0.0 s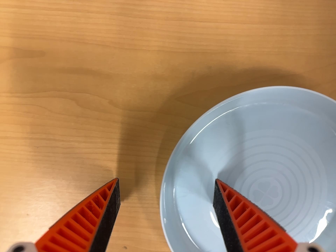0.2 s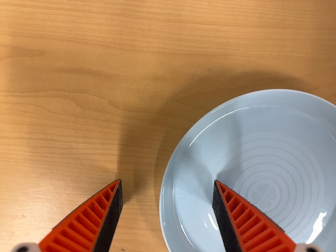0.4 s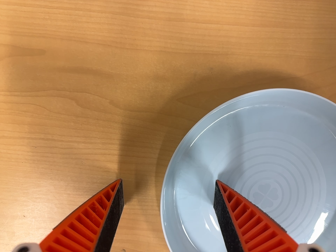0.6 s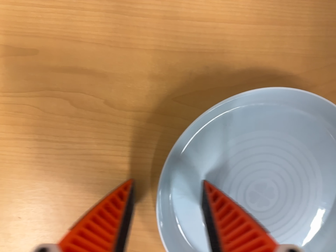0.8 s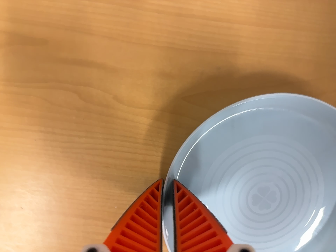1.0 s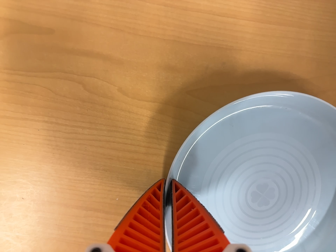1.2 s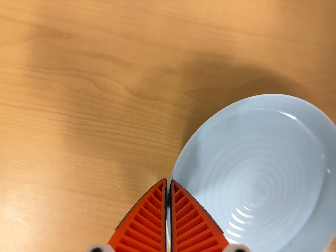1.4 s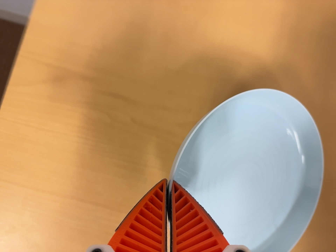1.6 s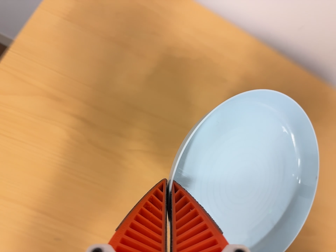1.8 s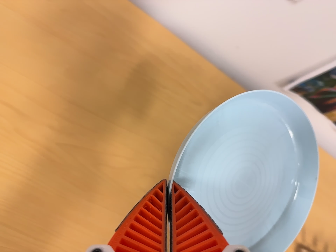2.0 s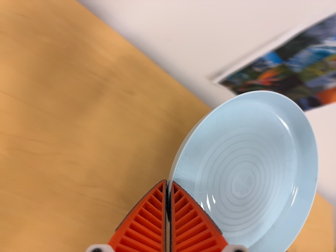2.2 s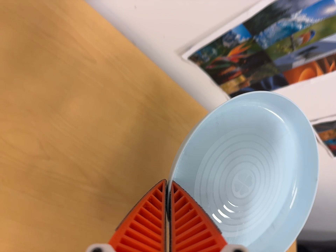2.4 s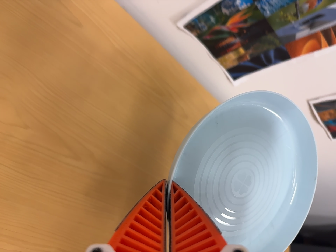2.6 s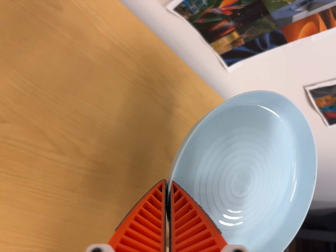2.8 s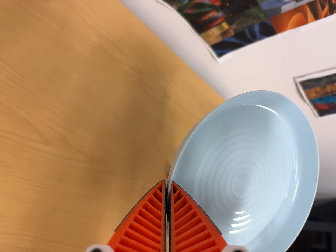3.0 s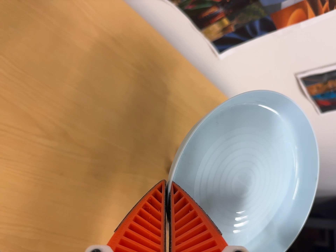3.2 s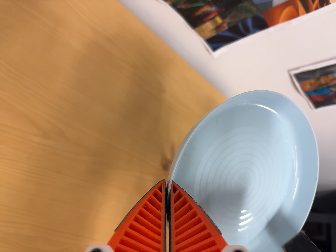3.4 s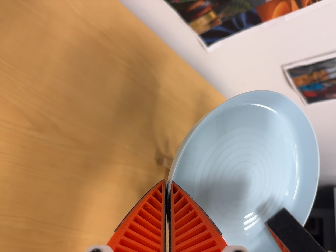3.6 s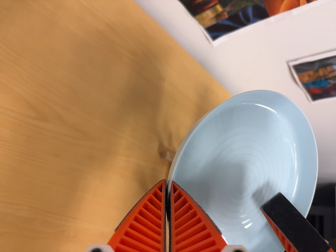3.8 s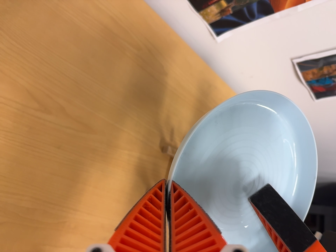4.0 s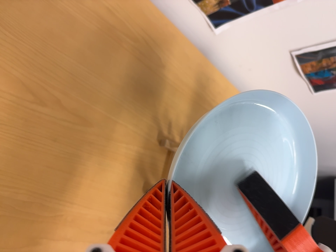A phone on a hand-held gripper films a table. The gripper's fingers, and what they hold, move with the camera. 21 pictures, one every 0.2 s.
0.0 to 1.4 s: The camera travels backward, about 10 cm, so what stands in front gets smaller. Its aim tips toward the top of its view by about 10 degrees, and the scene shifts downward. It rolls about its line of sight by about 10 degrees, and the scene rotates clockwise.
1.4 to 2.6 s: The camera pans to its right by about 40 degrees. It travels toward the bottom of its view and to its right, about 20 cm. Its aim tips toward the top of its view by about 10 degrees. It rolls about its line of sight by about 15 degrees, and the scene rotates clockwise.
2.6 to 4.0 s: The camera shifts only a little, or ends up much as it began.
The film runs forward here.
